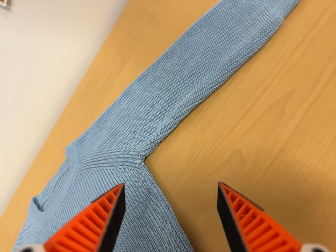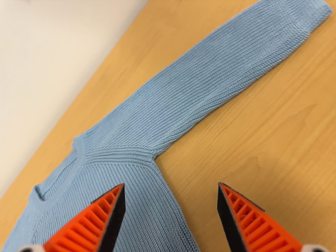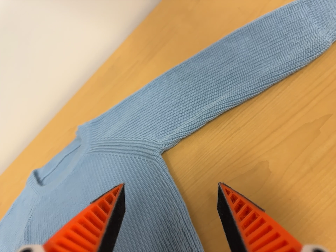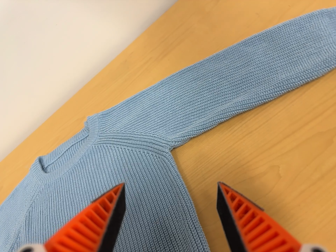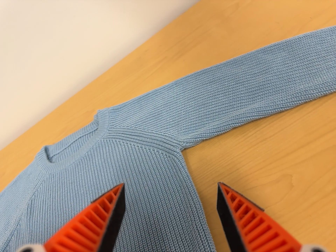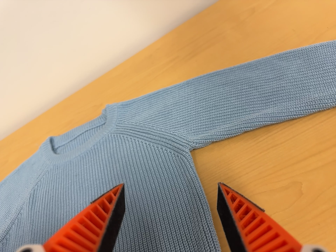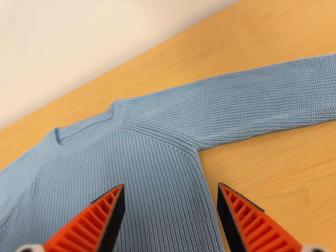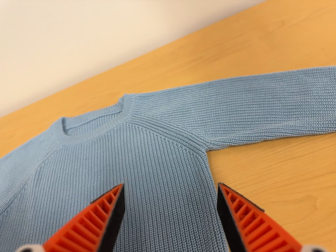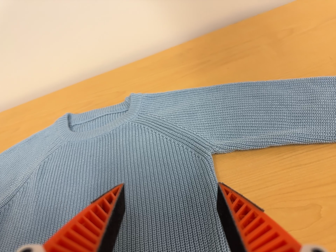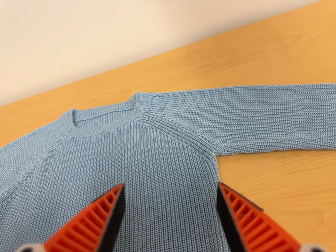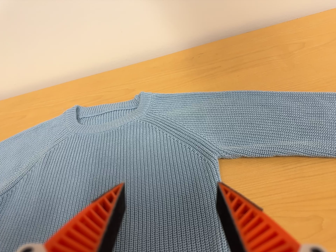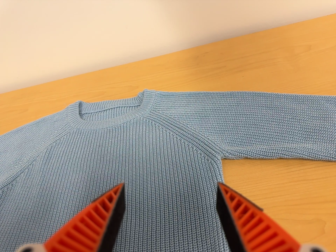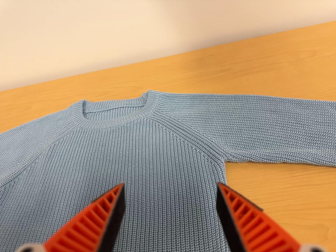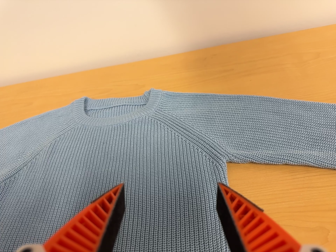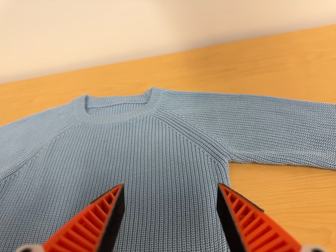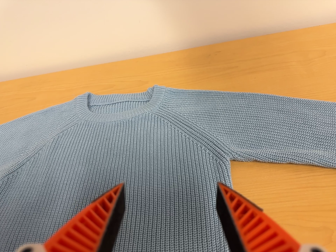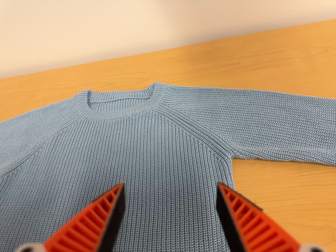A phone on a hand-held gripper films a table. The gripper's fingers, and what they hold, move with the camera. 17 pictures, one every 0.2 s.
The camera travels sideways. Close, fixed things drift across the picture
to the right.
The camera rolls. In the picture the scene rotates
clockwise.
0.0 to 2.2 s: The camera travels to its left, about 18 cm, so close, fixed things drift to the right. It rolls about its line of sight by about 45 degrees, and the scene rotates clockwise.
2.2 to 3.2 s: The camera shifts only a little, or ends up much as it began.
The film runs forward here.
